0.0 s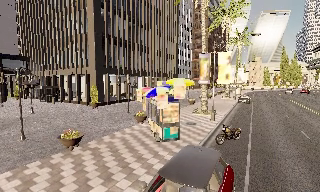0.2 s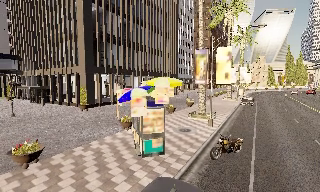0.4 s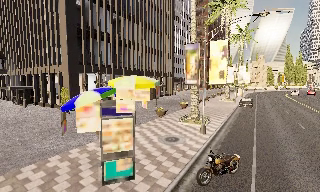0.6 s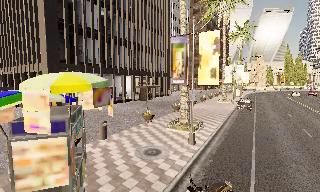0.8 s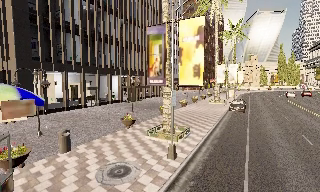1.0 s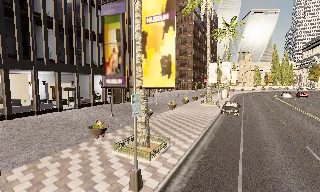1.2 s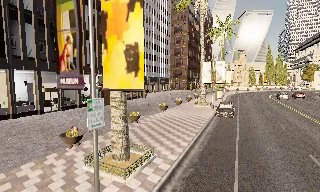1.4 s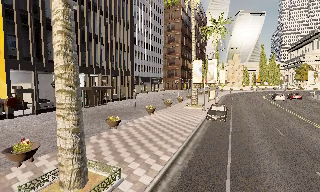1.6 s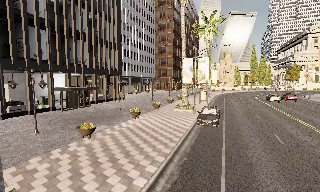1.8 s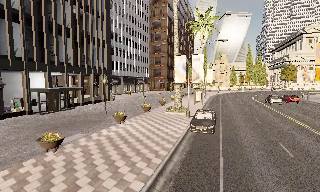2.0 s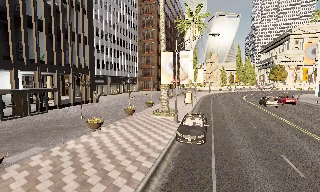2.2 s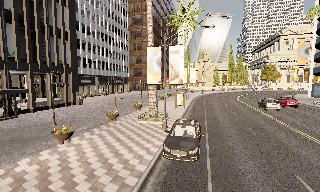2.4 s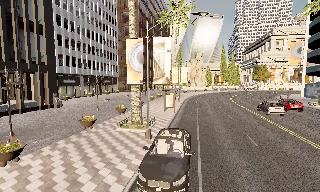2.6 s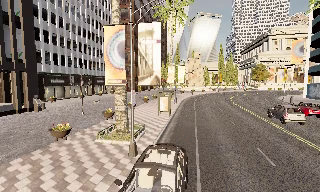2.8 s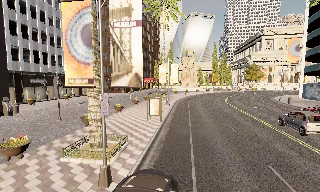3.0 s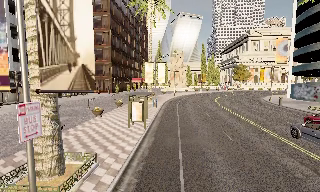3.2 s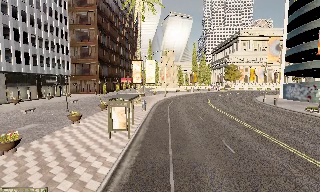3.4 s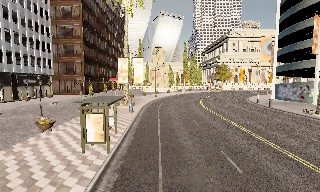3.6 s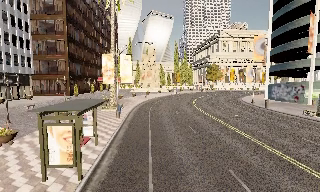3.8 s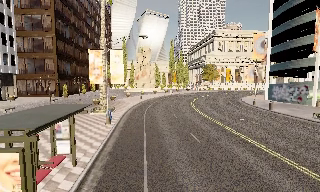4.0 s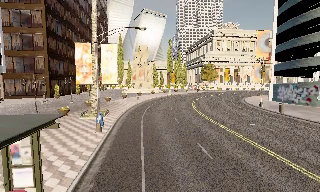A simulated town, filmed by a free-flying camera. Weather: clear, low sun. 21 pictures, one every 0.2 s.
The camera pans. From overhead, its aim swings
clockwise.
The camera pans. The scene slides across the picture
to the left.
0.0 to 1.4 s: The camera travels forward and to its right, about 15 m, so what stands in front looms larger.
1.4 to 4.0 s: The camera swings to its right by about 30 degrees, and the scene slides to the left. It travels forward, about 30 m.
The film runs backward here.
